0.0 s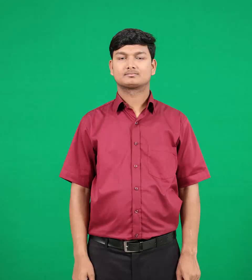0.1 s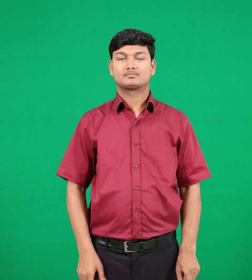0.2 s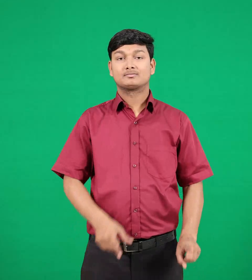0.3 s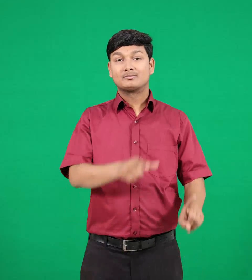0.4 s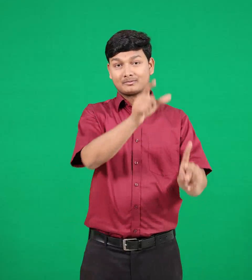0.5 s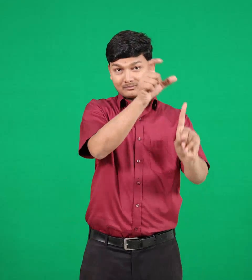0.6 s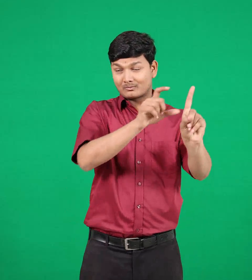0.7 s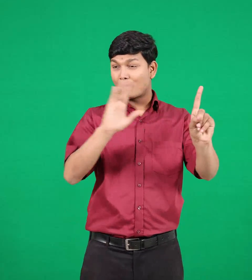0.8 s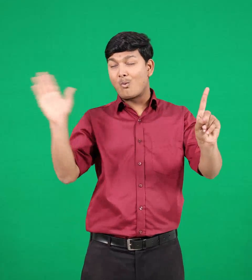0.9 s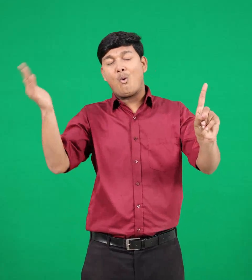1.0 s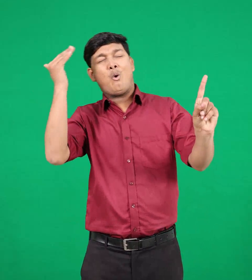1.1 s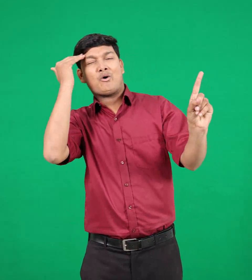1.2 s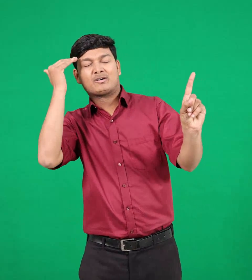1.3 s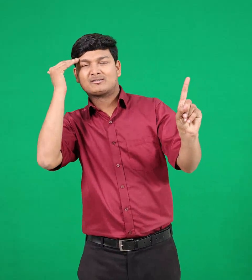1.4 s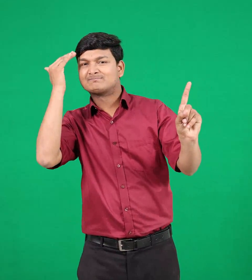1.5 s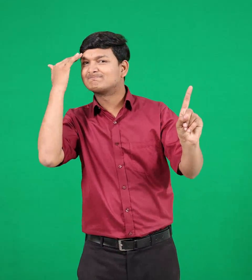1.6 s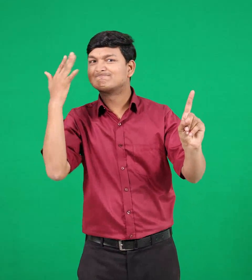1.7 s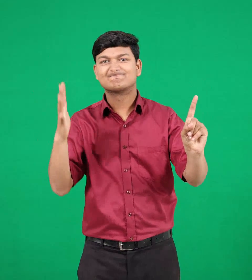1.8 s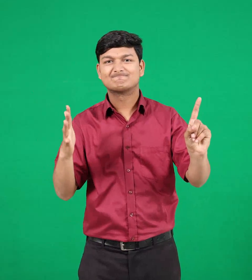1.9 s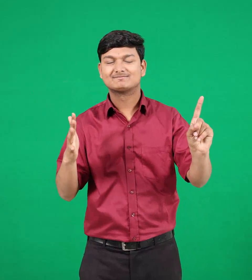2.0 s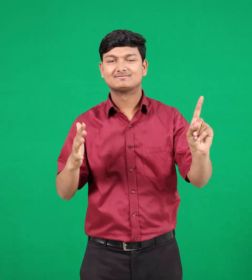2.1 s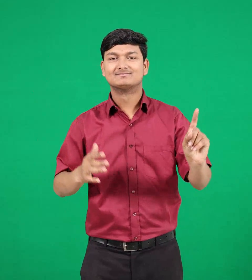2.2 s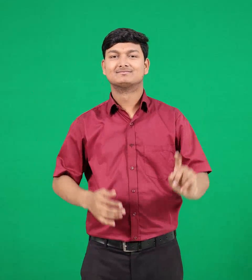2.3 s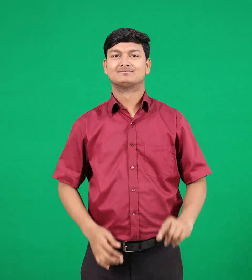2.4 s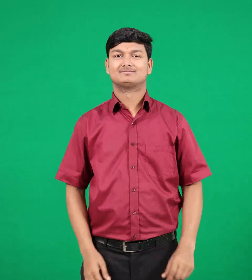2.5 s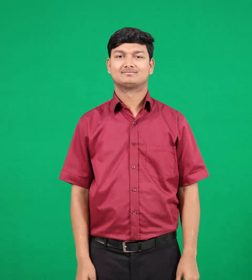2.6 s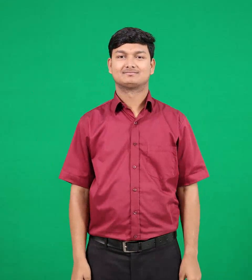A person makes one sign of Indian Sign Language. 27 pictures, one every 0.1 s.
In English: unpopular
